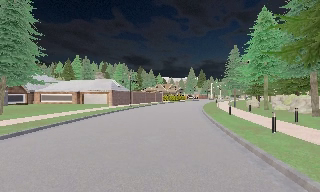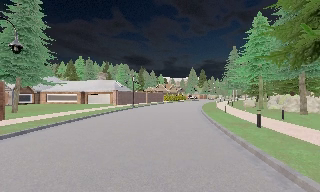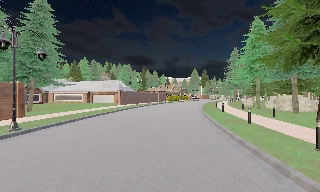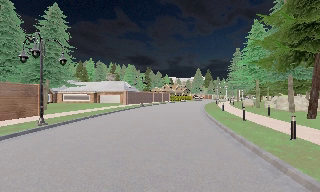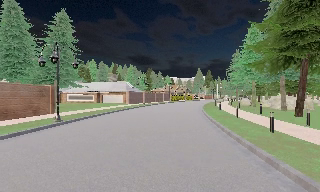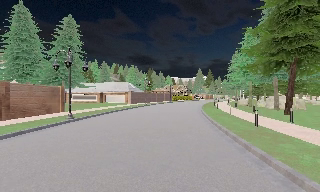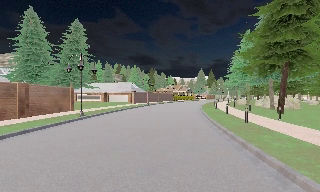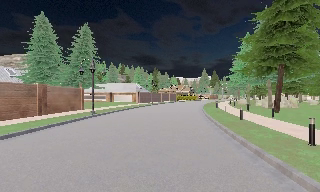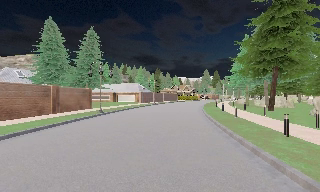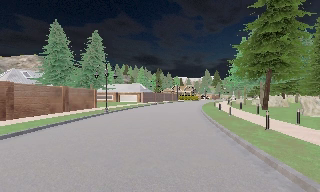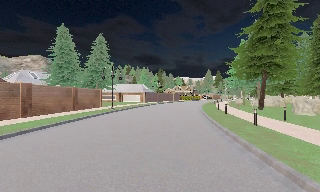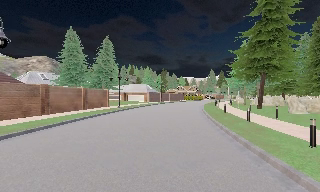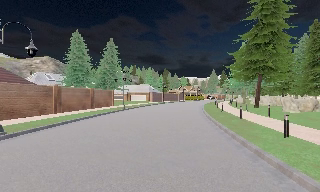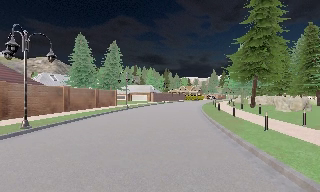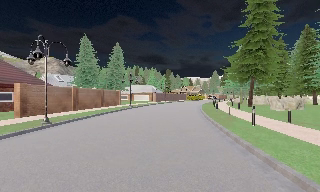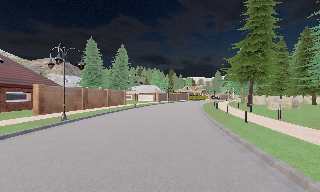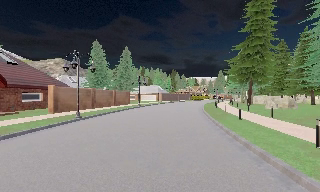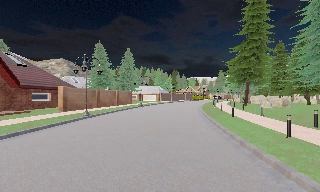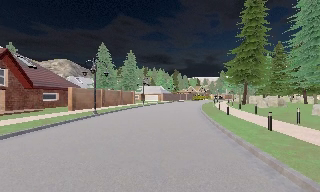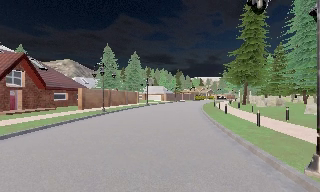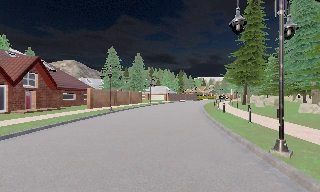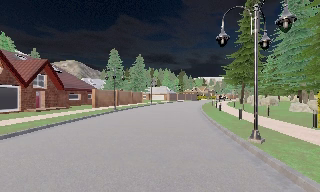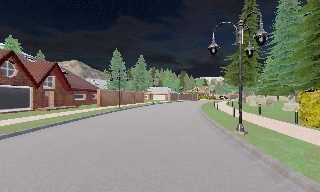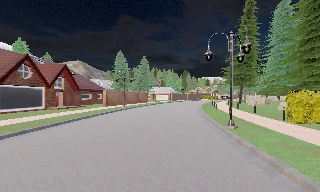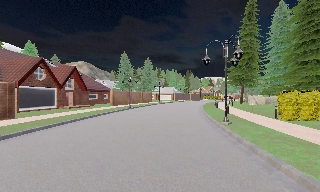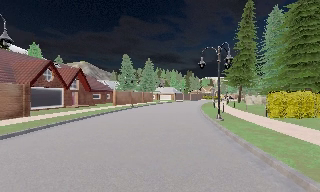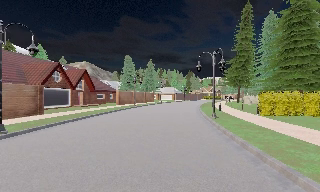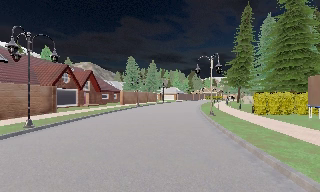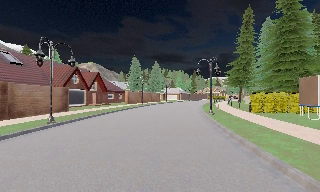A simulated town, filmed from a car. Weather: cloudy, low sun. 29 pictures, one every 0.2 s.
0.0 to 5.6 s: The scene slides to the right, as the camera pans about 20 degrees to its left. It travels backward, about 35 m, so what stands in front gets smaller.
The film runs backward here.
